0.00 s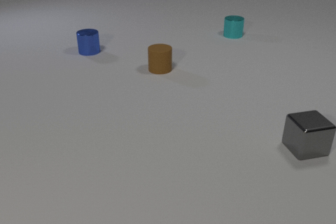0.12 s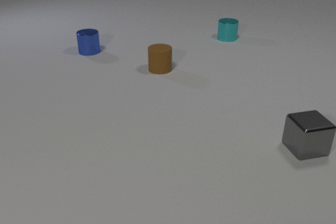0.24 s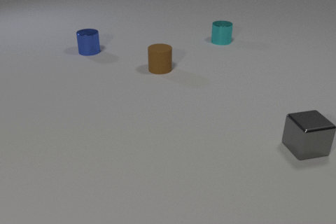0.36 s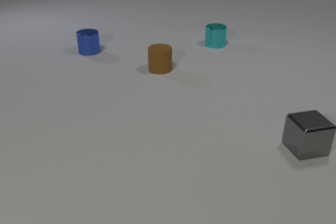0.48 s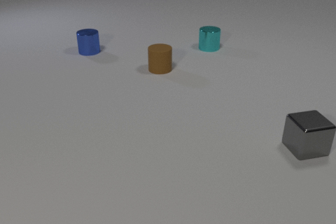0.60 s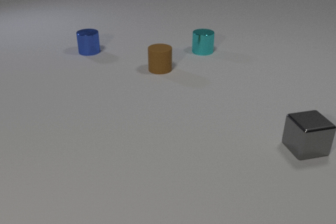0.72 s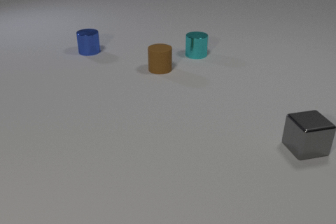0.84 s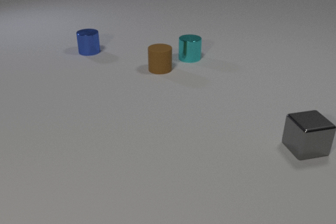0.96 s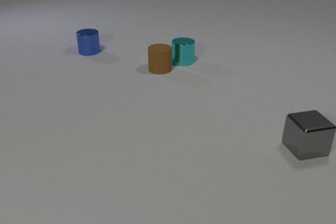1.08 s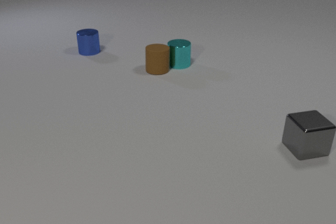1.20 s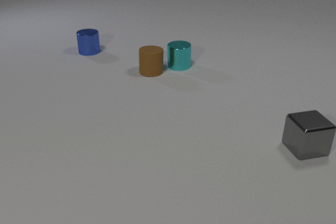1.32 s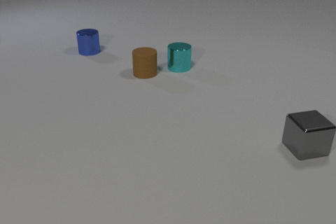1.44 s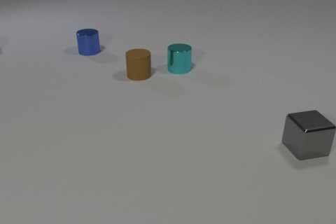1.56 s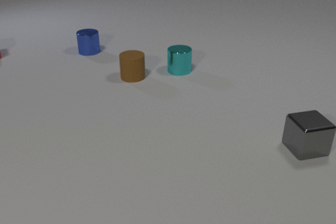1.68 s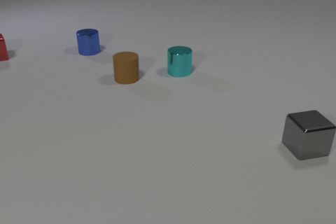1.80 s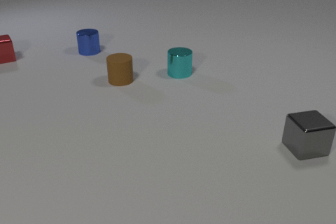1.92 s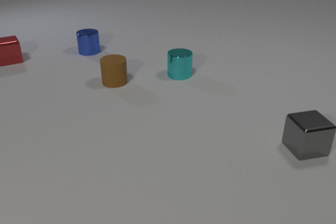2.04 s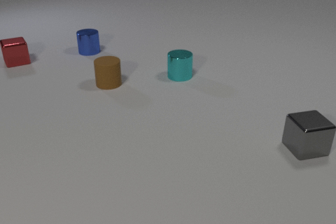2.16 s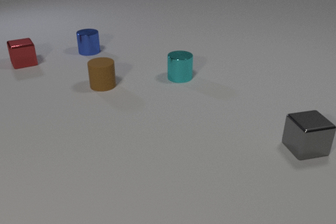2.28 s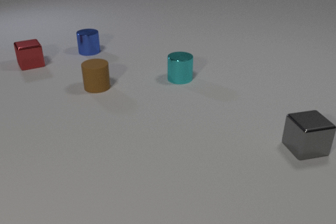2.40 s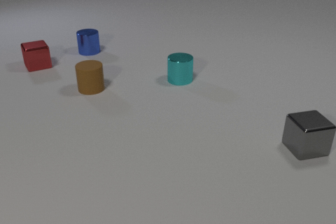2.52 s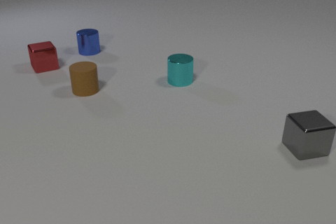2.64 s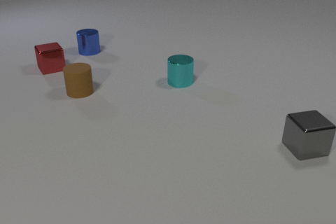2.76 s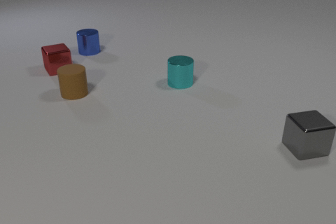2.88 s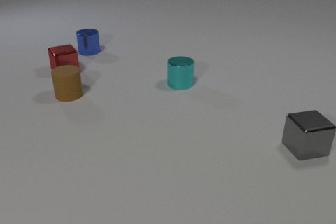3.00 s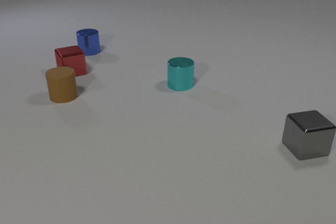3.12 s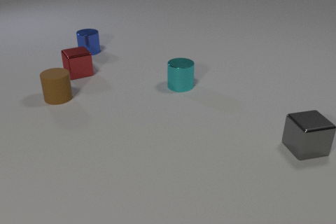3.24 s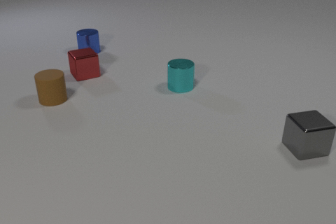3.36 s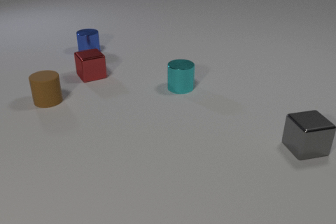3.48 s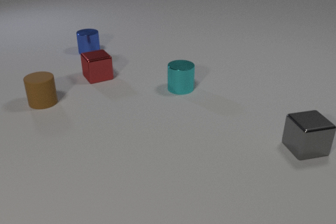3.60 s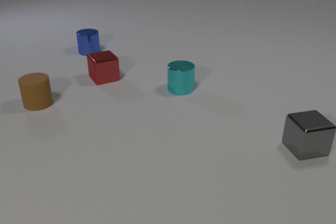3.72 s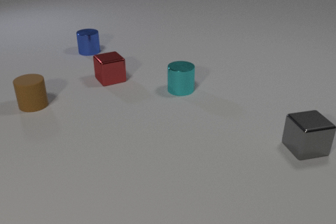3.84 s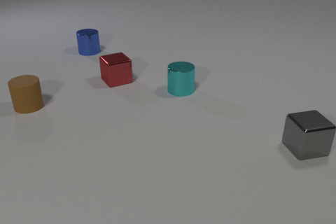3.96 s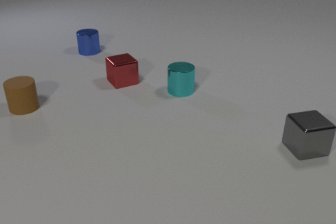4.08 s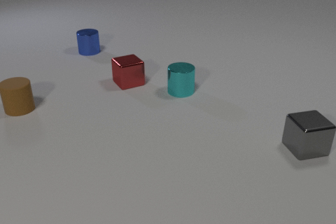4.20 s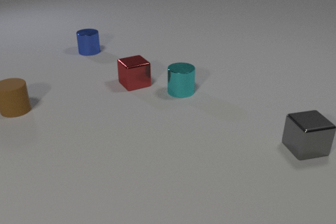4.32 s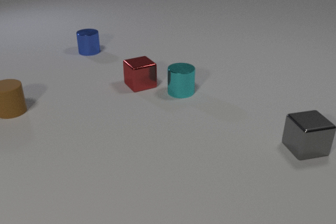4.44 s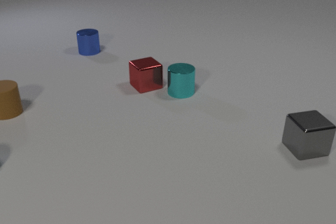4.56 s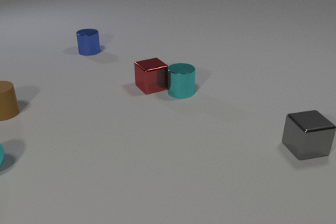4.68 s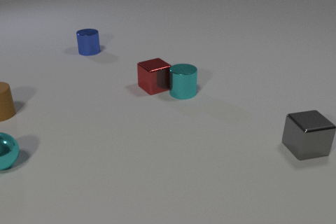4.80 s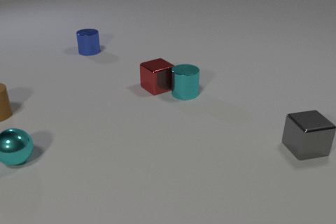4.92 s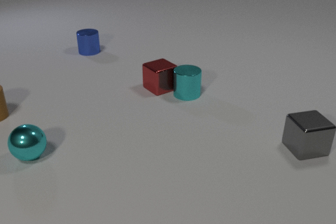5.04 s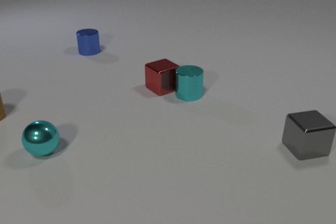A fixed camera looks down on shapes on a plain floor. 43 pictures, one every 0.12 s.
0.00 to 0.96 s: The cyan metal cylinder slides toward the camera and to the left.
0.96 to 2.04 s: The cyan metal cylinder slides toward the camera. The brown rubber cylinder slides to the left and toward the camera. The red metal cube comes in at the left edge, slides toward the camera and to the right. The cyan metal cylinder and the brown rubber cylinder collide.
2.04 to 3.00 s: The cyan metal cylinder slides toward the camera. The brown rubber cylinder slides to the left and toward the camera. The red metal cube slides to the right and toward the camera.
3.00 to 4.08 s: The cyan metal cylinder slides toward the camera. The brown rubber cylinder slides to the left. The red metal cube slides to the right and toward the camera.
4.08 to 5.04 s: The cyan metal cylinder slides to the right and toward the camera. The brown rubber cylinder slides to the left. The red metal cube slides to the right and toward the camera. The cyan metal sphere comes in at the left edge, rolls to the right. The cyan metal cylinder and the red metal cube collide.
Are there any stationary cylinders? yes.
How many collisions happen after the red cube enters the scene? 1.
Are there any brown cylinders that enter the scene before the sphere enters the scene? no.
